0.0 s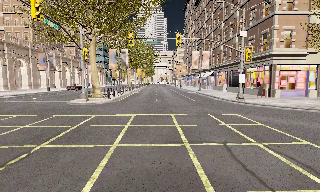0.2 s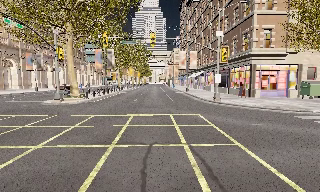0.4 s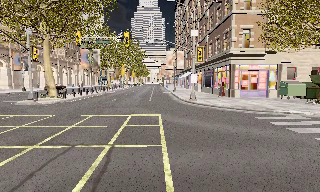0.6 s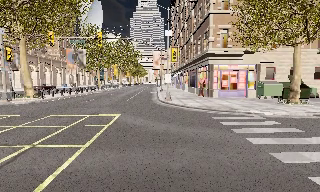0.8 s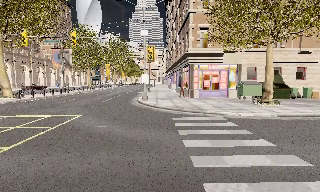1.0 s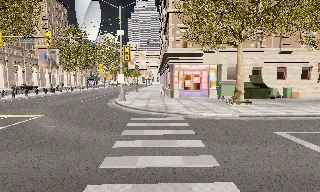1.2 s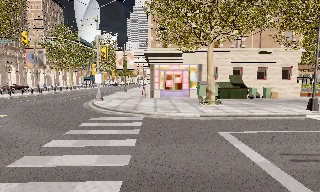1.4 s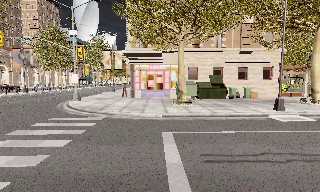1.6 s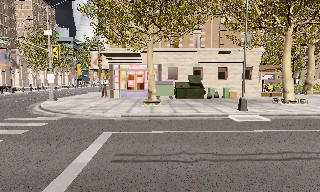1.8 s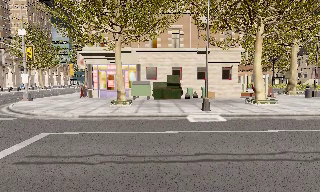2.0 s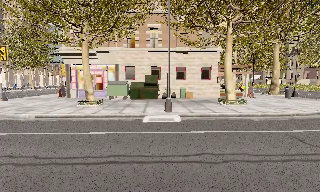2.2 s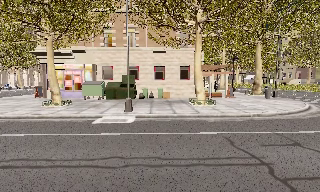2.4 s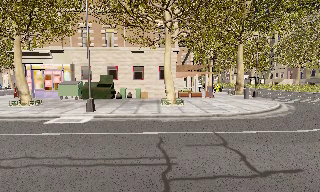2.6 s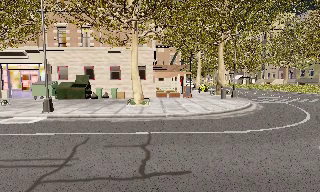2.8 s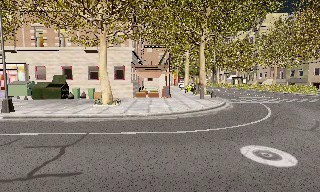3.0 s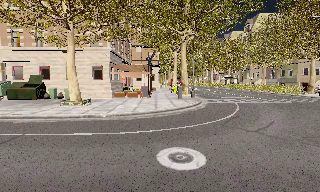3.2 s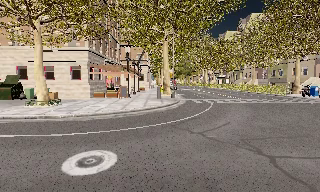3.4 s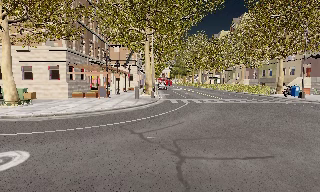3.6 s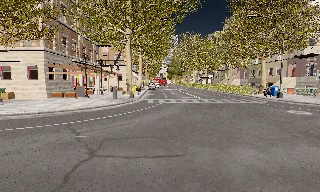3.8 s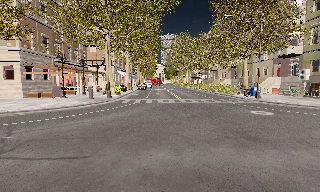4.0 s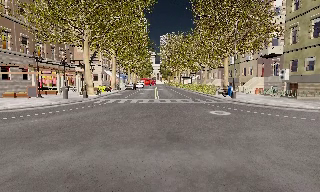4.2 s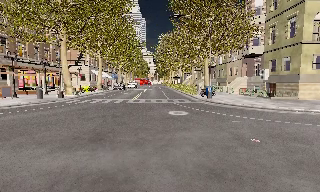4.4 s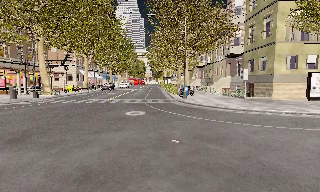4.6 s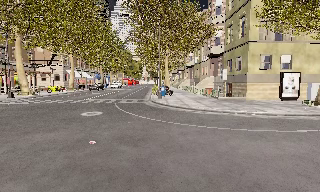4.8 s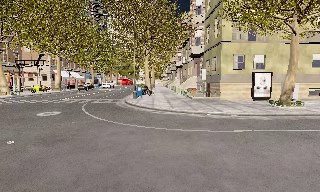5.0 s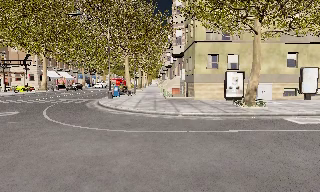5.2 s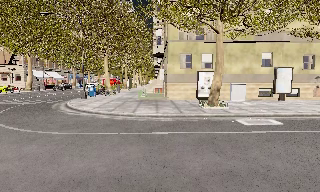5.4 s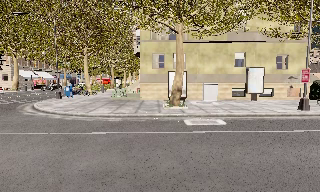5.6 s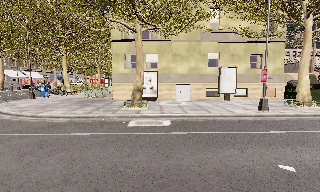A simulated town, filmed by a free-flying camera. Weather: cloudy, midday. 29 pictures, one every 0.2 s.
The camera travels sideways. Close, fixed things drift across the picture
to the left.
0.0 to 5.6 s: The camera travels to its right, about 60 m, so close, fixed things drift to the left.
The film runs backward here.
